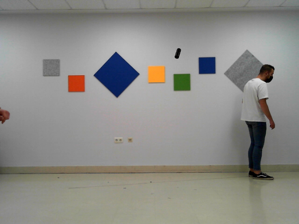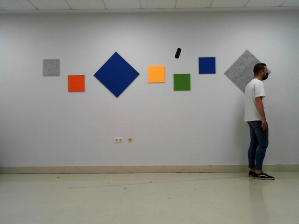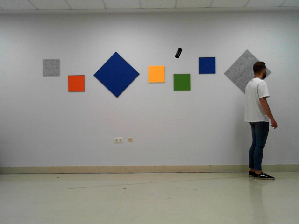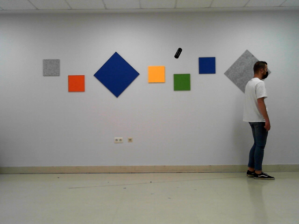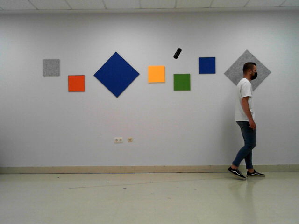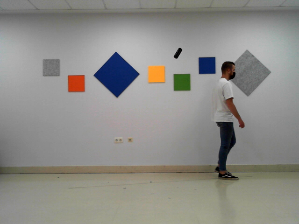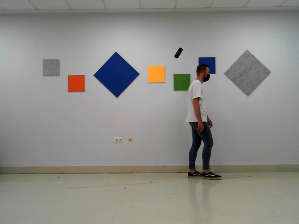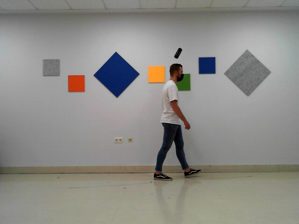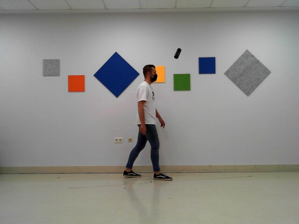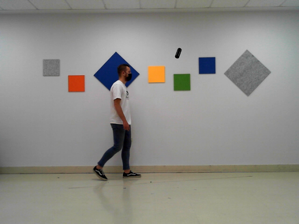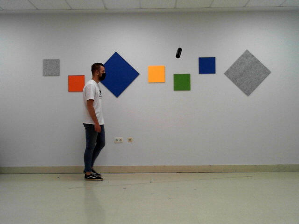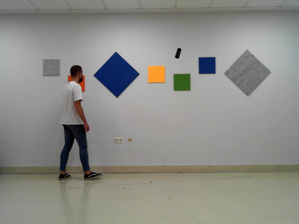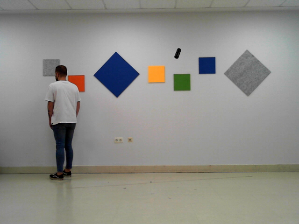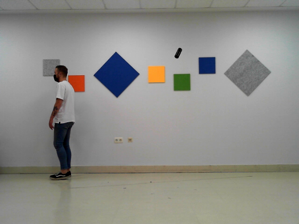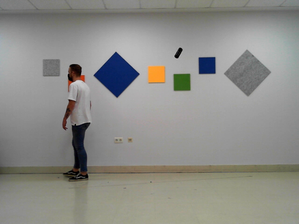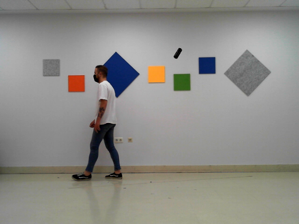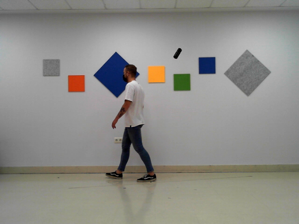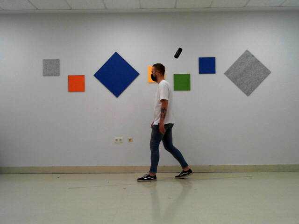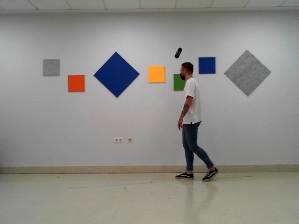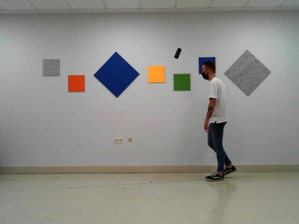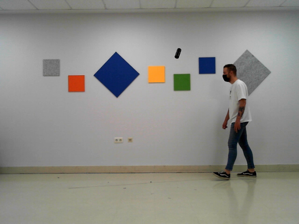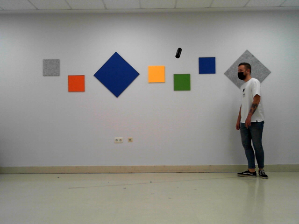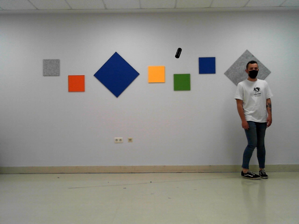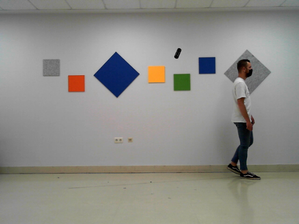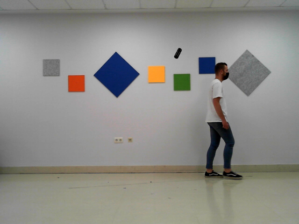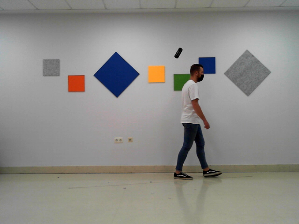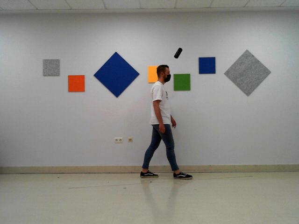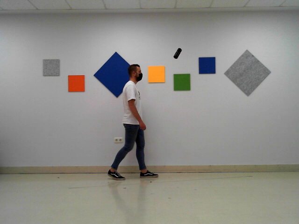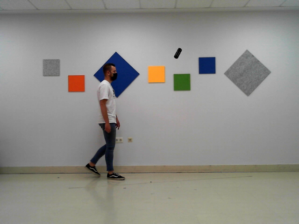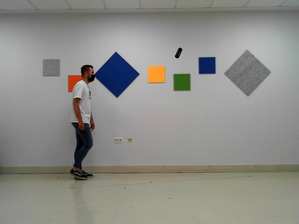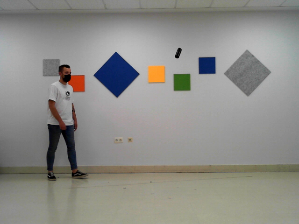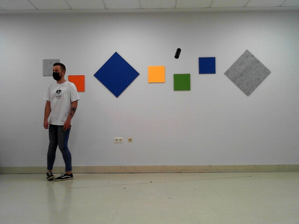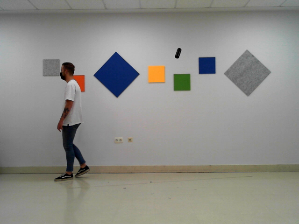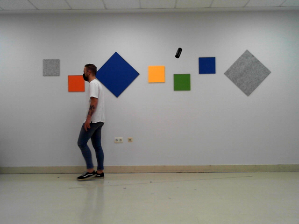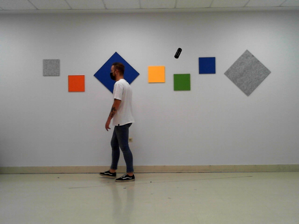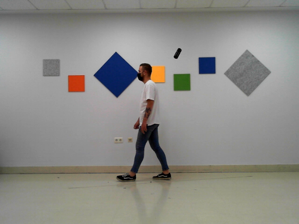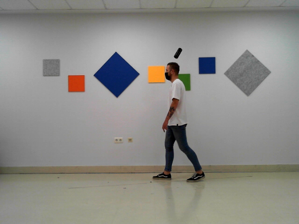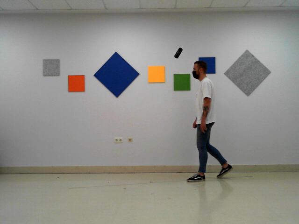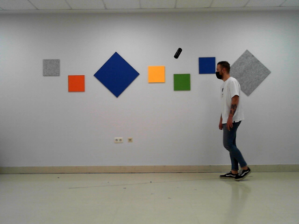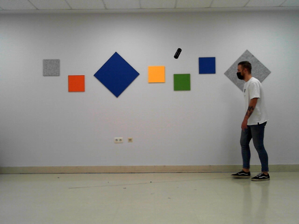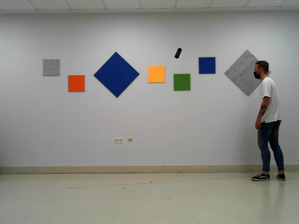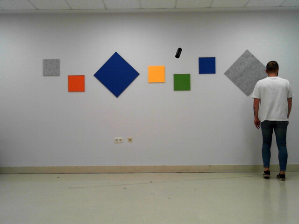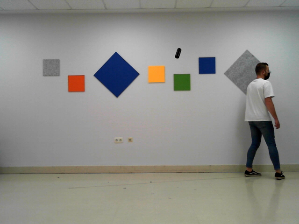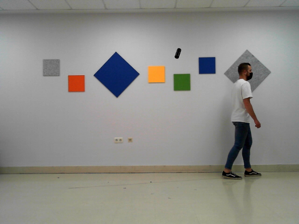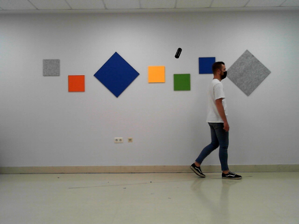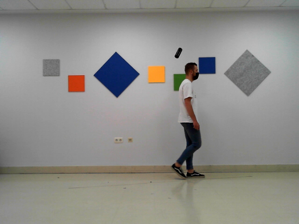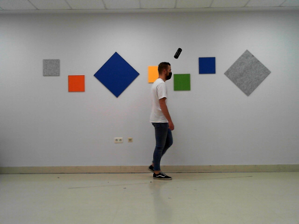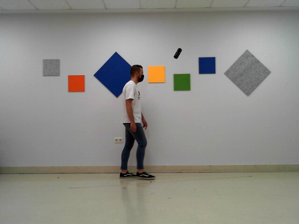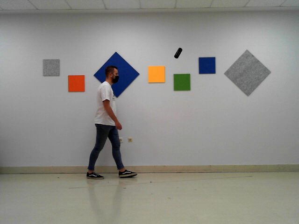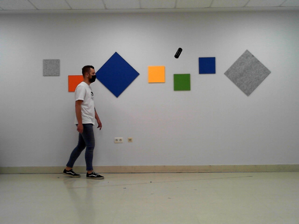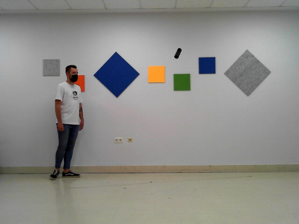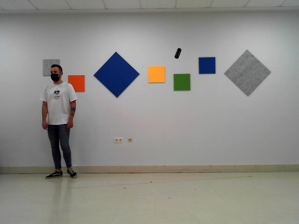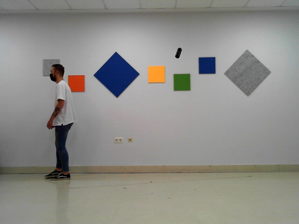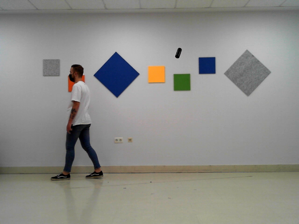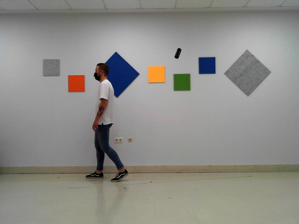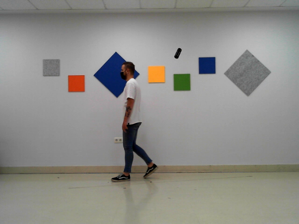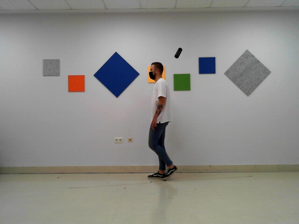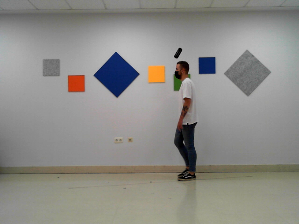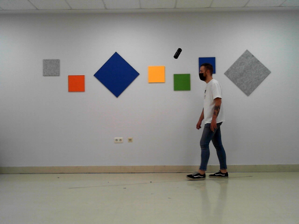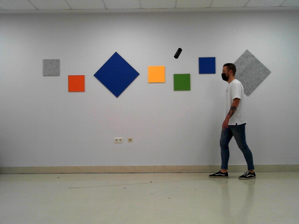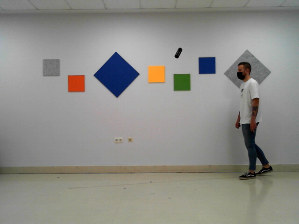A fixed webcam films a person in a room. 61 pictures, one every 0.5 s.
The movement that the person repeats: Walk backward.
